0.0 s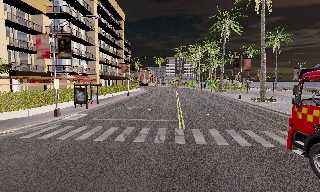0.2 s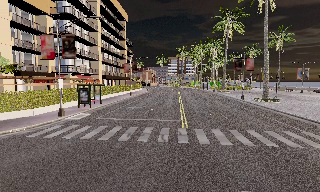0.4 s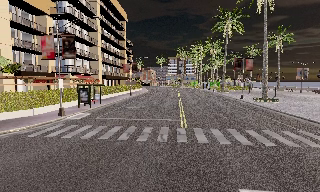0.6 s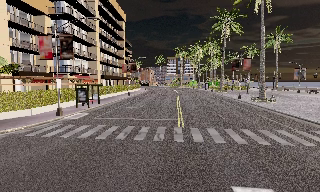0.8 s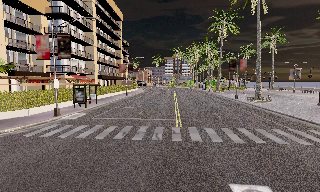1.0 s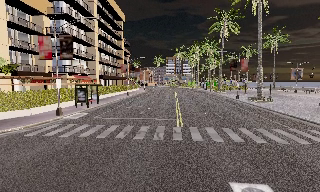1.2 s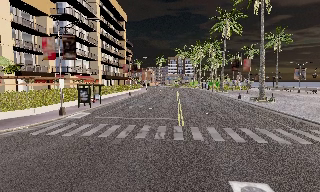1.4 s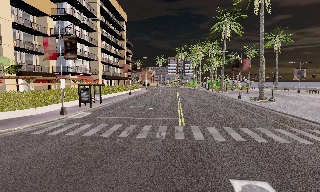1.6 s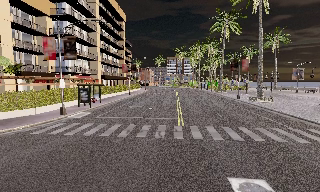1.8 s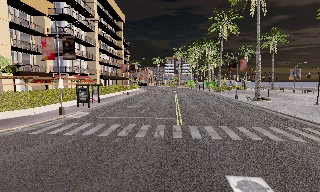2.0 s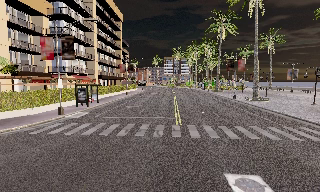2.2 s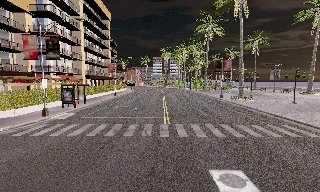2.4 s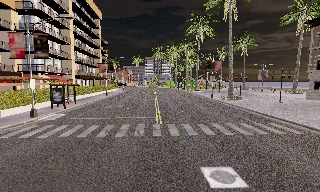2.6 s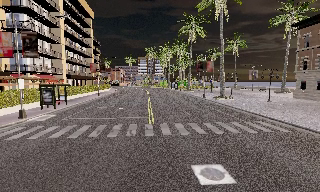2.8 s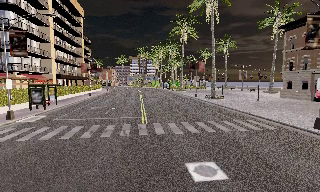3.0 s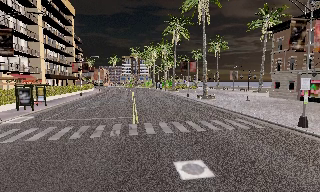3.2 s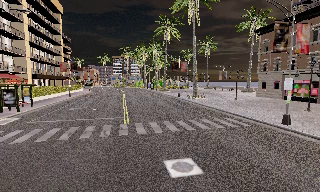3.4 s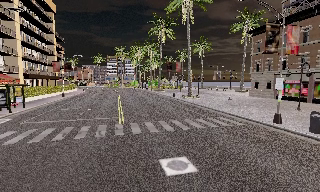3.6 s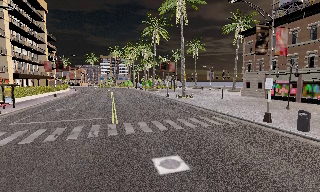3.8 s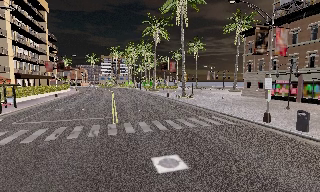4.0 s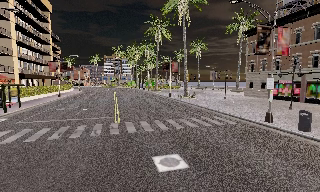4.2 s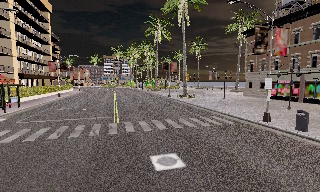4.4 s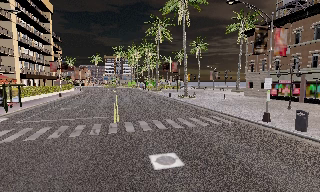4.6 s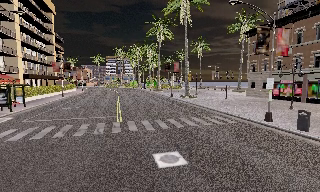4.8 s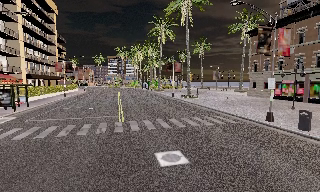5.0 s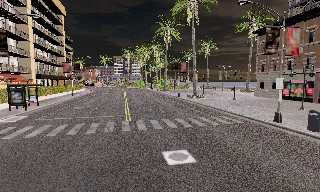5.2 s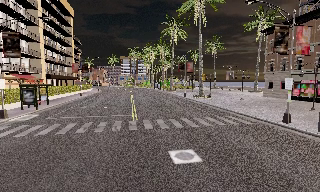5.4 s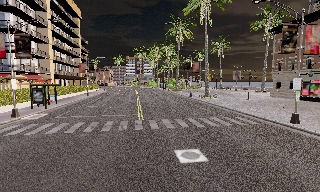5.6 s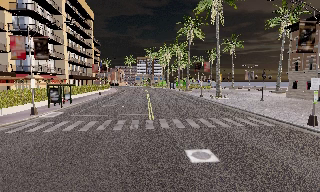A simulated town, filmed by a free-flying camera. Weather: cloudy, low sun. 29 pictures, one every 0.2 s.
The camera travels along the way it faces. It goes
backward.
0.0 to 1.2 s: The camera travels backward, about 0.5 m, so what stands in front gets smaller.
1.2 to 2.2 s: The camera shifts only a little, or ends up much as it began.
2.2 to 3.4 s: The scene slides to the left, as the camera pans about 15 degrees to its right.
3.4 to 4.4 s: The camera shifts only a little, or ends up much as it began.
4.4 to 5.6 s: The camera pans to its left, which is counterclockwise from overhead, by about 10 degrees. It travels backward, about 0.5 m, so what stands in front gets smaller.
The film runs backward here.
